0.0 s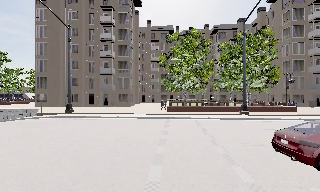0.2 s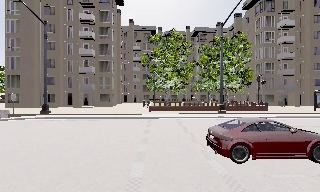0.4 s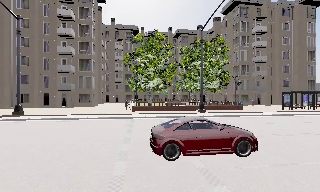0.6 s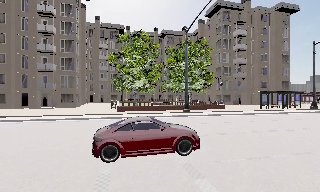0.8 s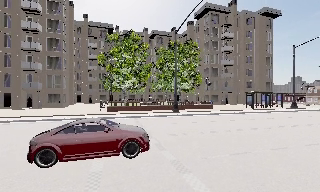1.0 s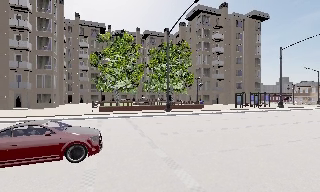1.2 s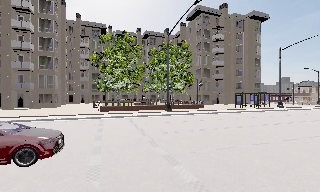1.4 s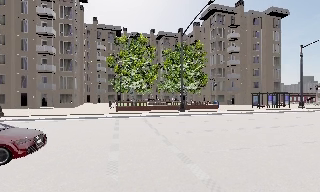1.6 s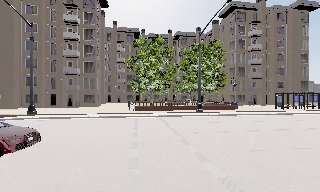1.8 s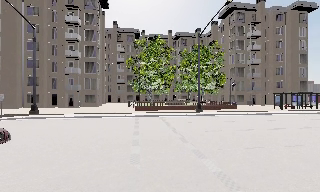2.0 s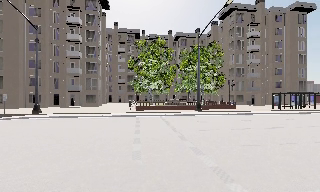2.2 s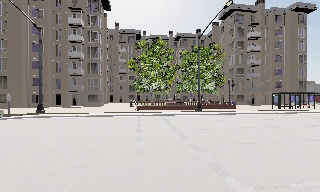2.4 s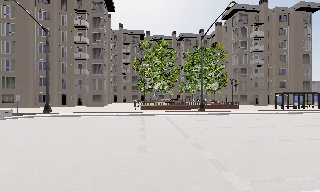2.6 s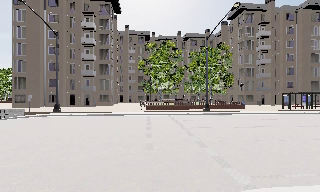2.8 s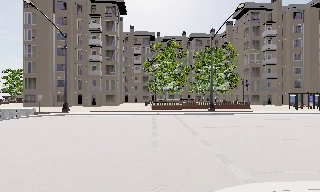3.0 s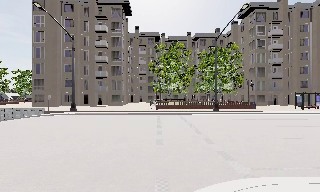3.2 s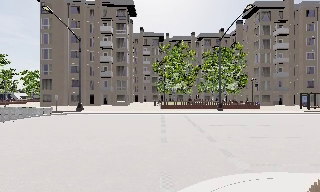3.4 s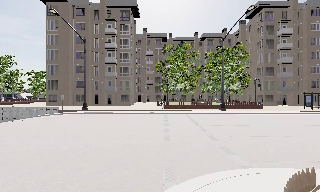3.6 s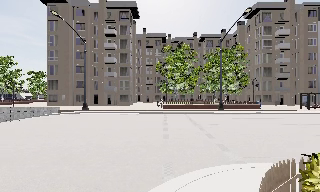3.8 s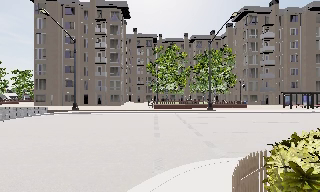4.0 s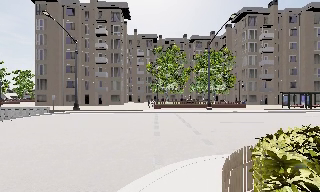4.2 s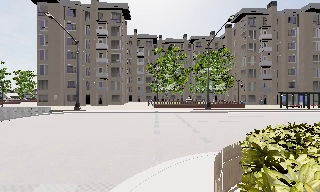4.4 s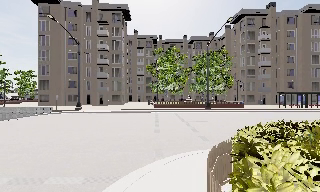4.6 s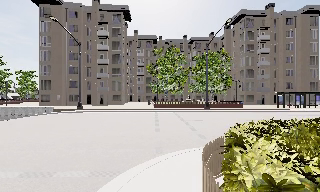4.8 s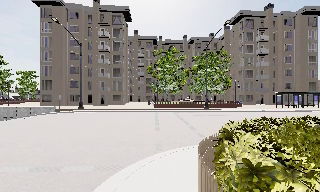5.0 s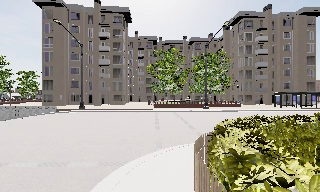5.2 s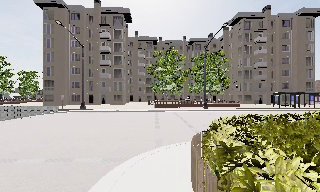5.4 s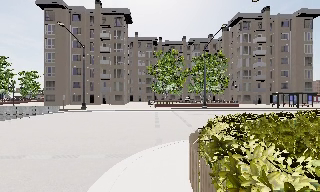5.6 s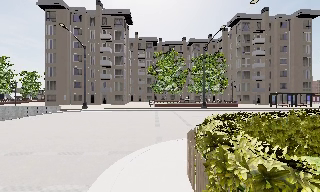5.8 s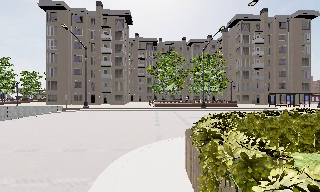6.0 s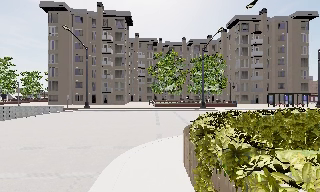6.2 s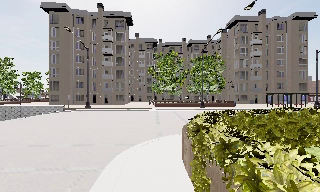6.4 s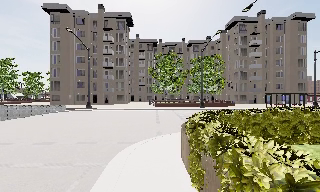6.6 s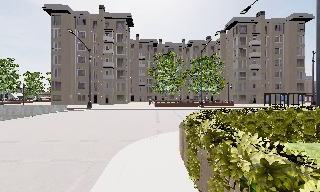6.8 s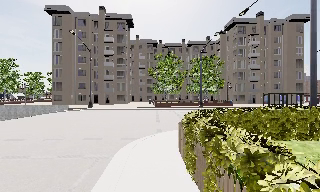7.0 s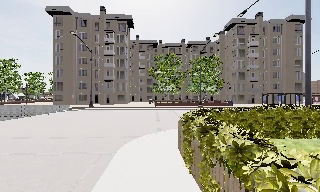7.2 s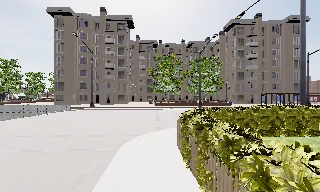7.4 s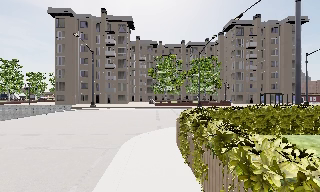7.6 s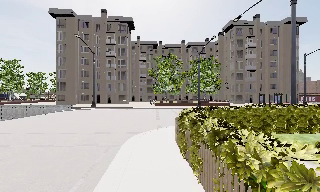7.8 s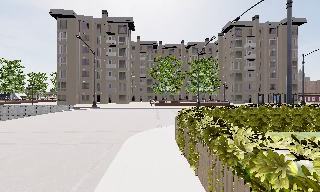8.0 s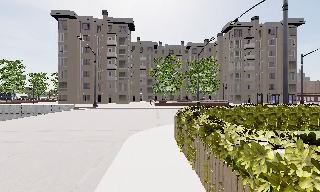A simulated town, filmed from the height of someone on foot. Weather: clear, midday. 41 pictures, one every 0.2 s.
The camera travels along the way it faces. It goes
backward.
0.0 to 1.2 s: The scene slides to the left, as the camera pans about 25 degrees to its right. It travels backward, about 1.5 m, so what stands in front gets smaller.
1.2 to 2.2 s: The camera swings to its left by about 10 degrees, and the scene slides to the right. It travels backward, about 1.5 m, so what stands in front gets smaller.
2.2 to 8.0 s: The camera travels backward, about 10 m, so what stands in front gets smaller.
The film runs backward here.
